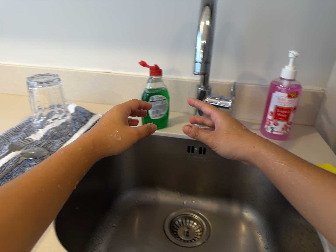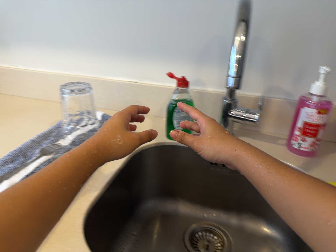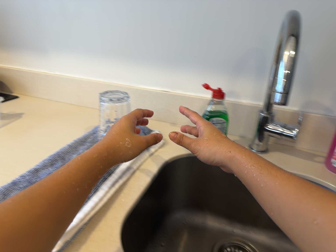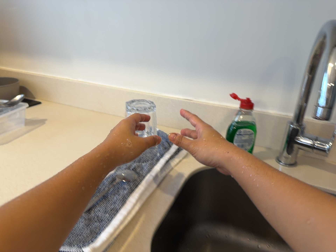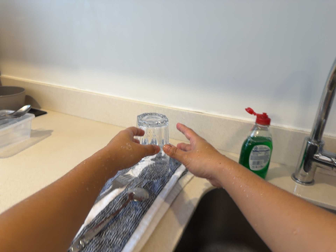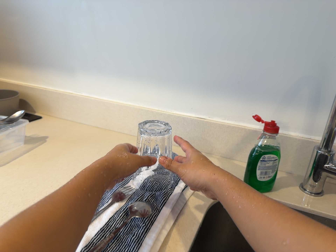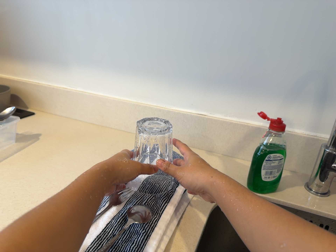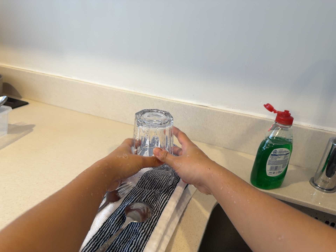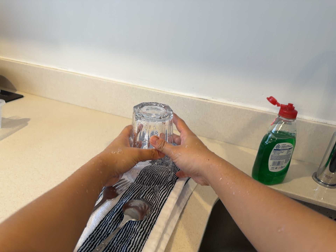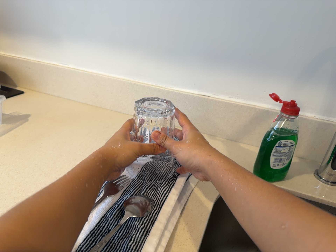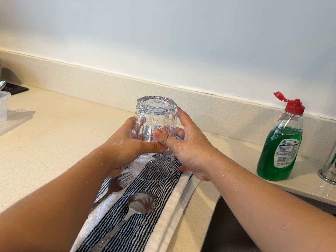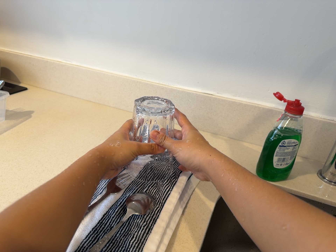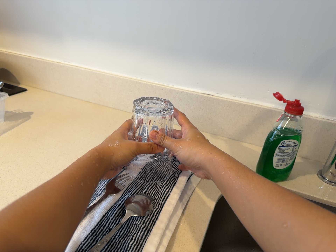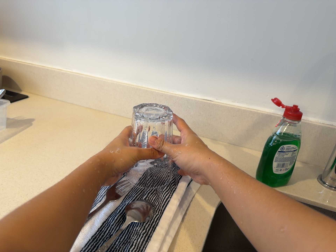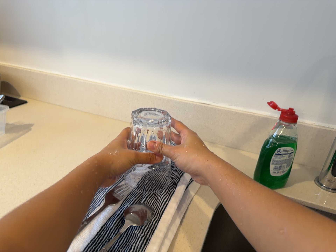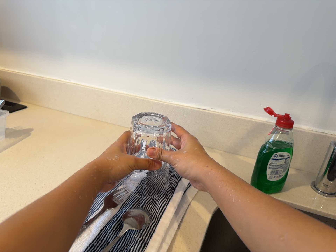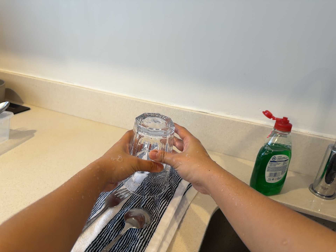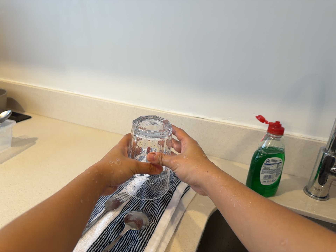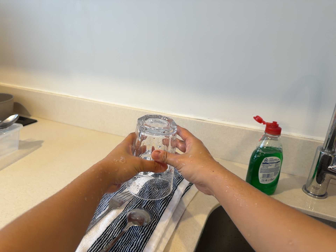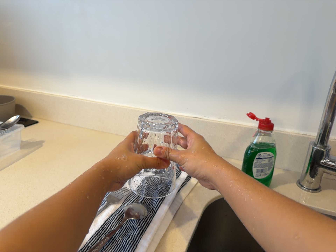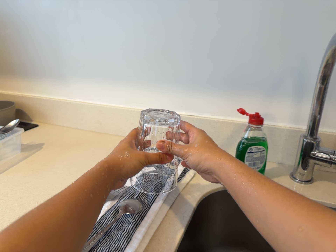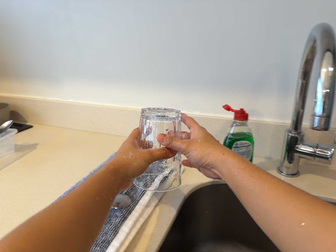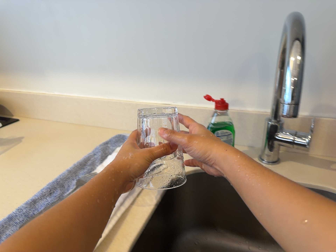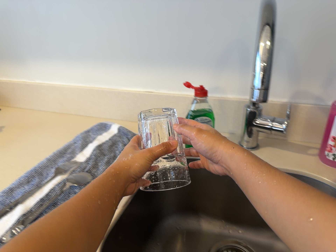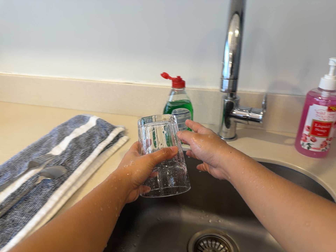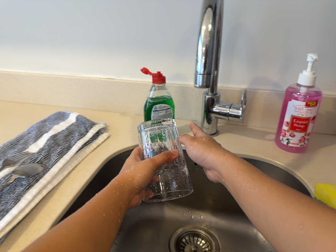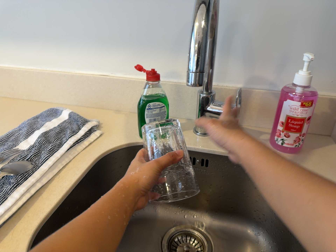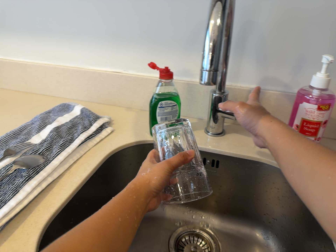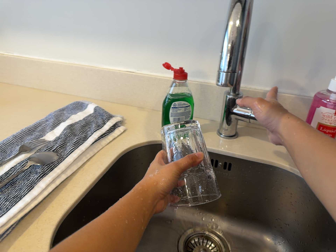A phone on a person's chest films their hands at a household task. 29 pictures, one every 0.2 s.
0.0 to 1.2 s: The camera travels to its left, forward and toward the top of its view, about 18 cm, so close, fixed things drift to the right.
1.2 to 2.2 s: The camera travels forward, about 5 cm, so what stands in front looms larger.
2.2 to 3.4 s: The camera shifts only a little, or ends up much as it began.
3.4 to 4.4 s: The camera travels to its right and backward, about 12 cm, so close, fixed things drift to the left.
4.4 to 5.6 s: The camera travels to its right, about 7 cm, so close, fixed things drift to the left.
The film runs backward here.
